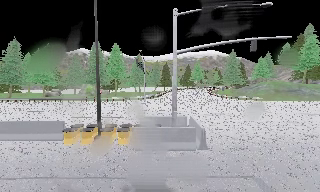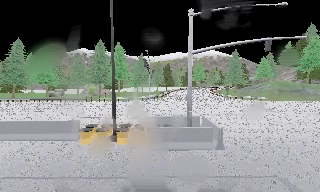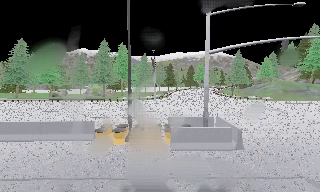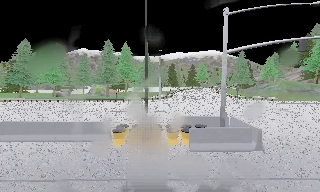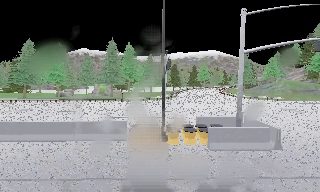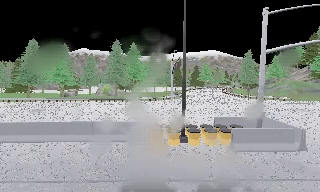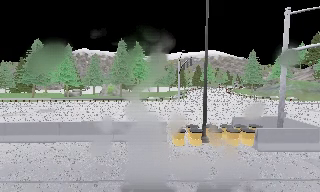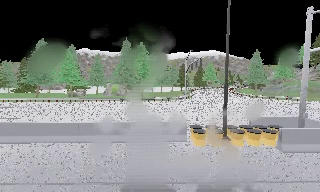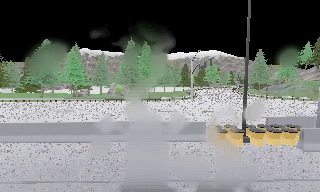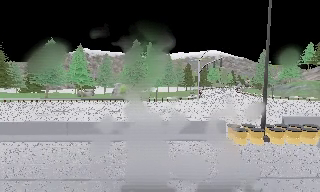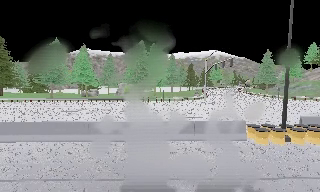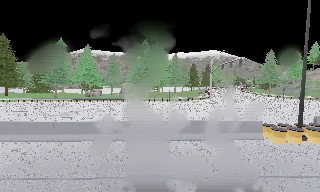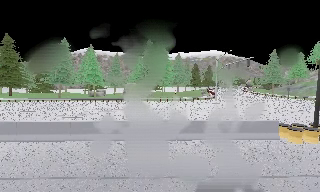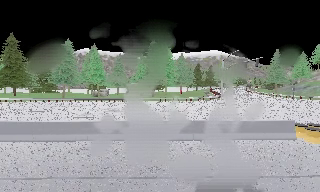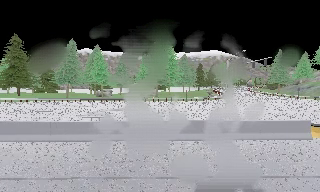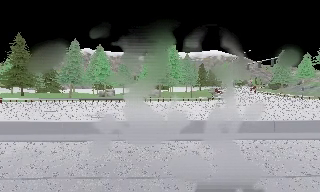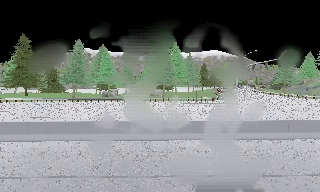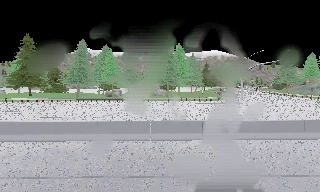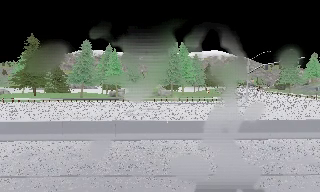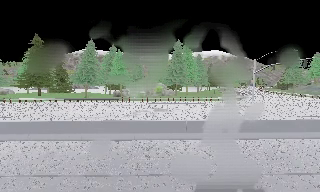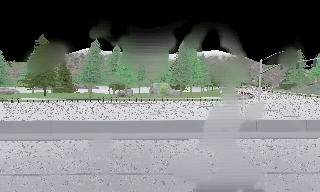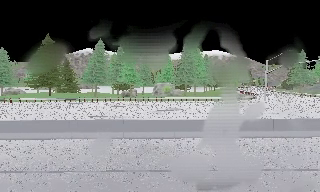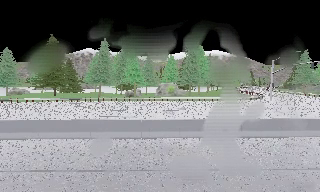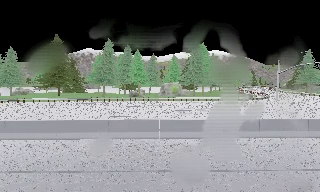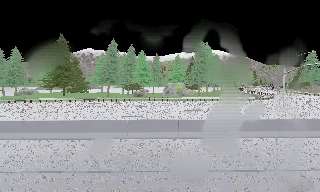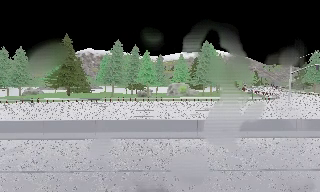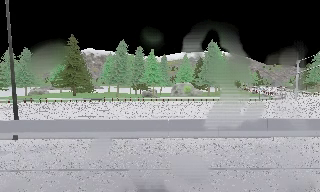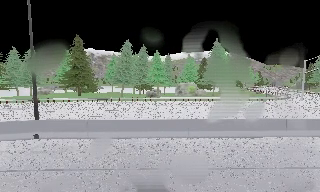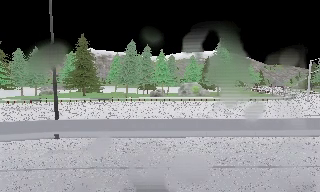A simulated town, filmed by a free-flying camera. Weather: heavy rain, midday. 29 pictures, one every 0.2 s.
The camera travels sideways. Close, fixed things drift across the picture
to the right.
0.0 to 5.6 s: The camera travels to its left, about 30 m, so close, fixed things drift to the right.
The film runs backward here.
